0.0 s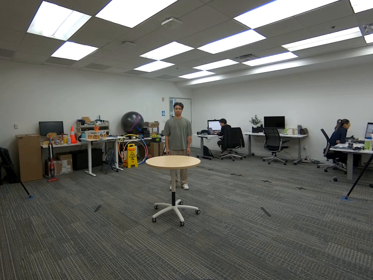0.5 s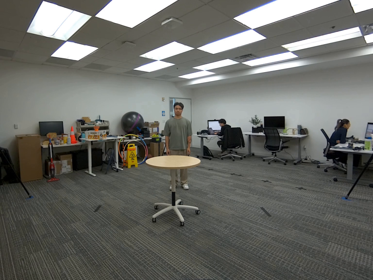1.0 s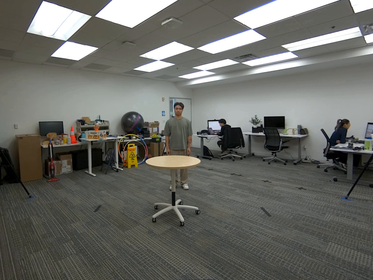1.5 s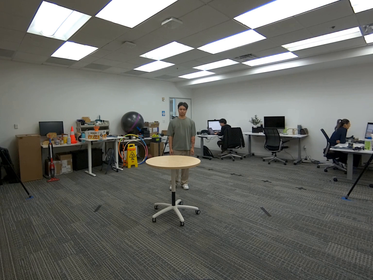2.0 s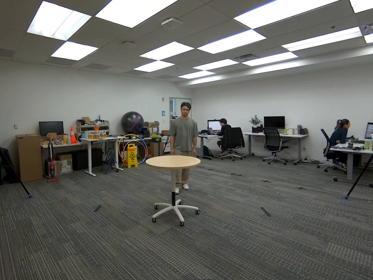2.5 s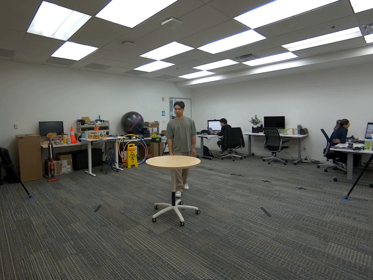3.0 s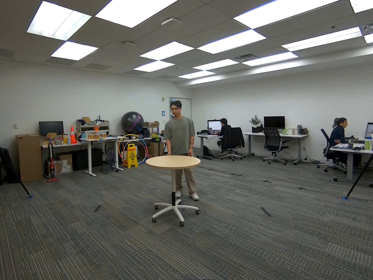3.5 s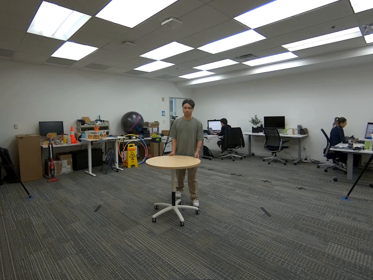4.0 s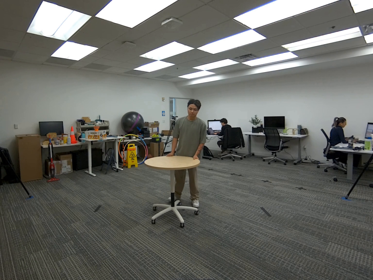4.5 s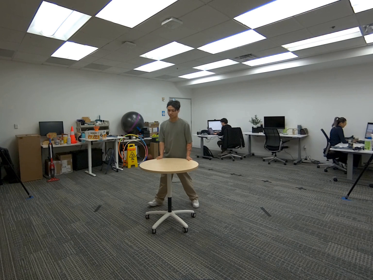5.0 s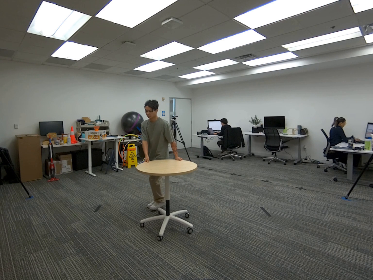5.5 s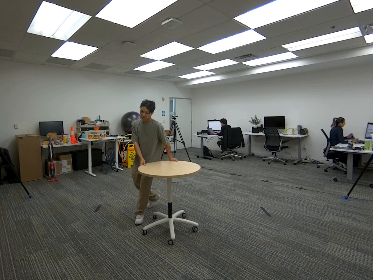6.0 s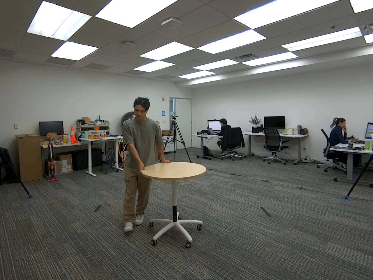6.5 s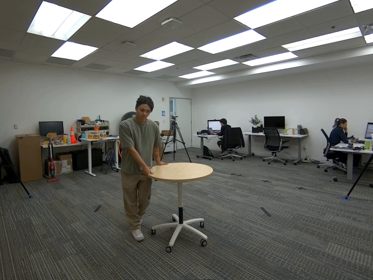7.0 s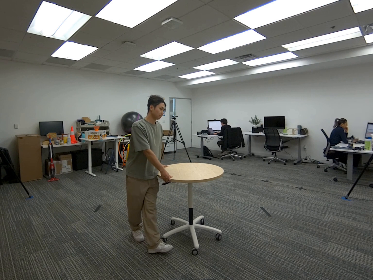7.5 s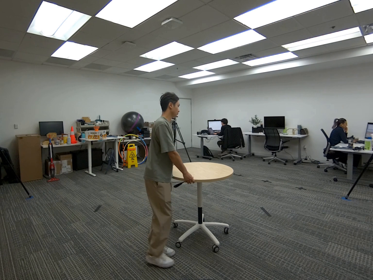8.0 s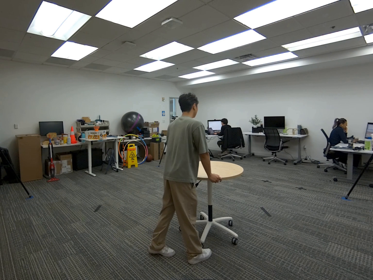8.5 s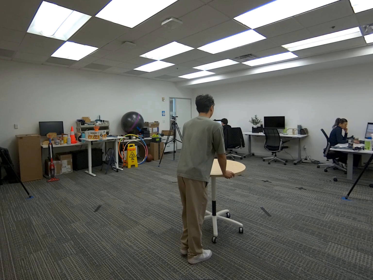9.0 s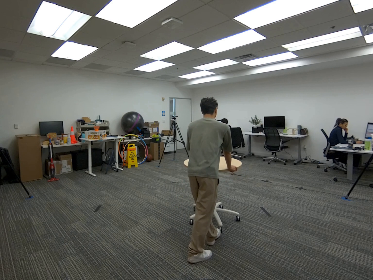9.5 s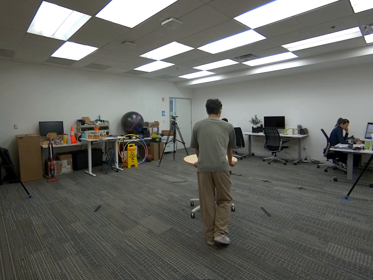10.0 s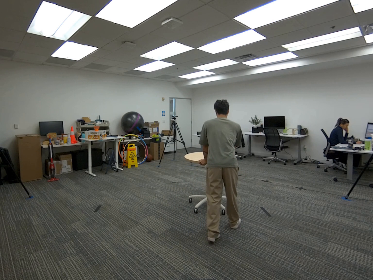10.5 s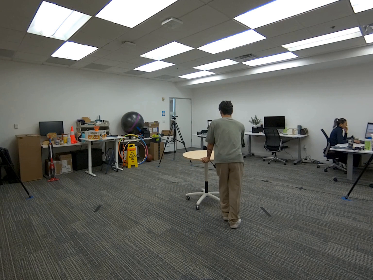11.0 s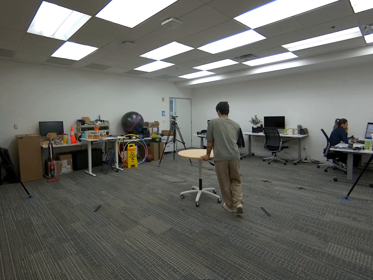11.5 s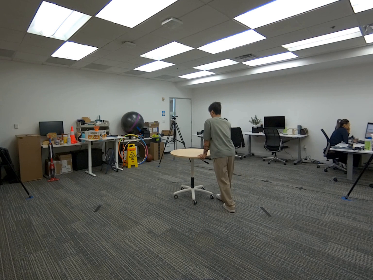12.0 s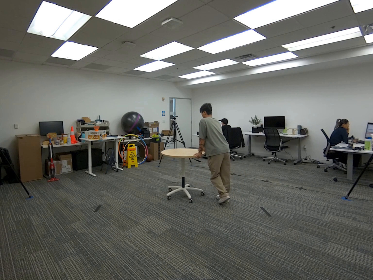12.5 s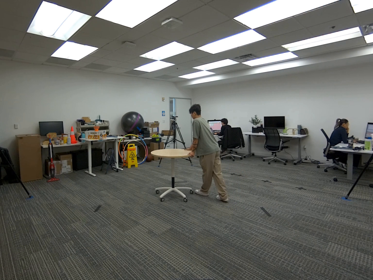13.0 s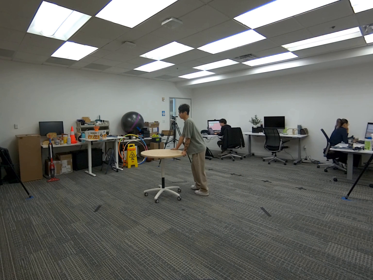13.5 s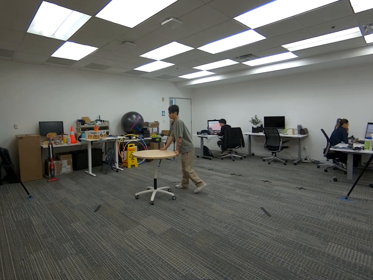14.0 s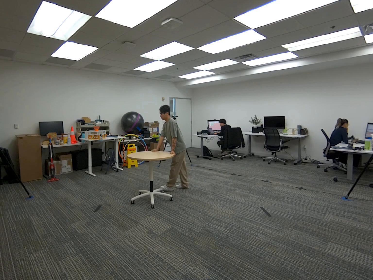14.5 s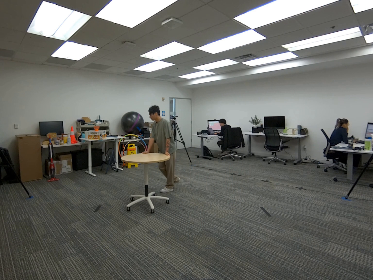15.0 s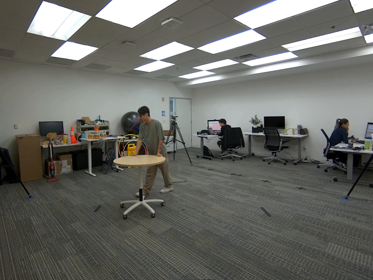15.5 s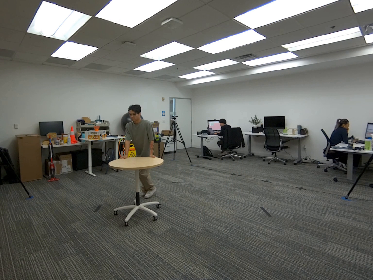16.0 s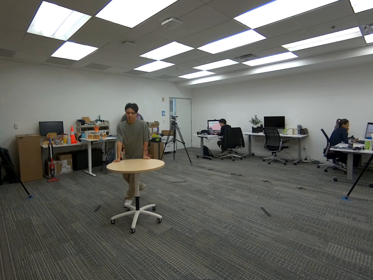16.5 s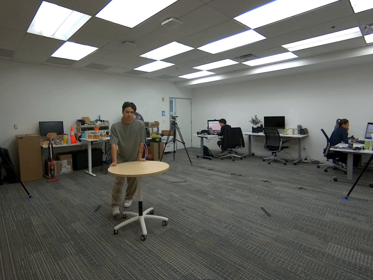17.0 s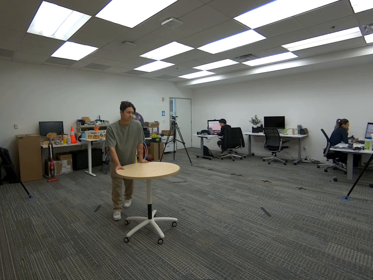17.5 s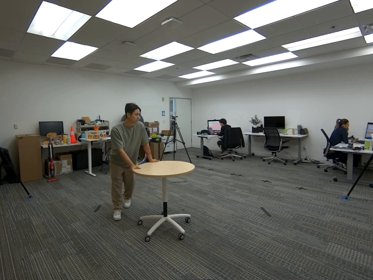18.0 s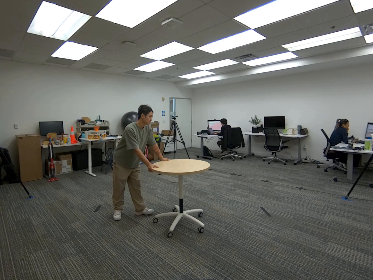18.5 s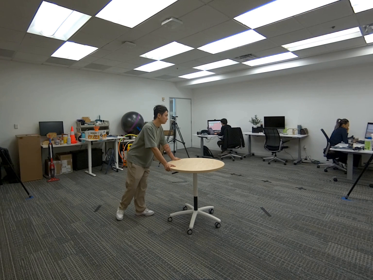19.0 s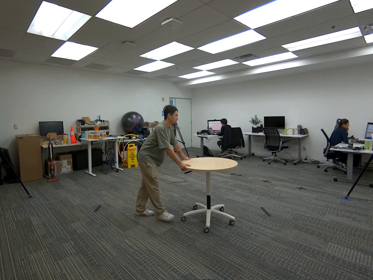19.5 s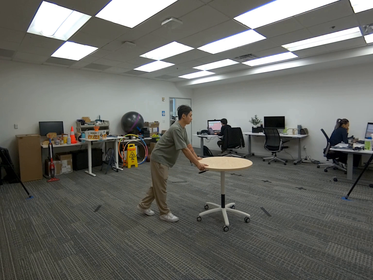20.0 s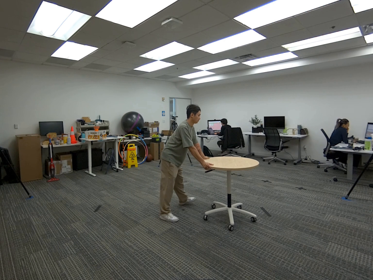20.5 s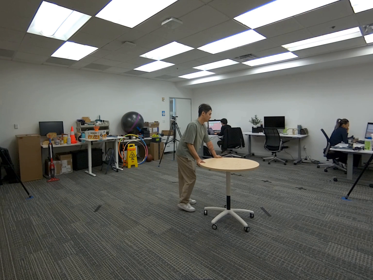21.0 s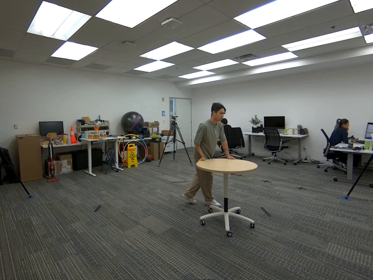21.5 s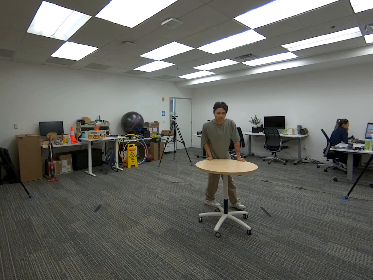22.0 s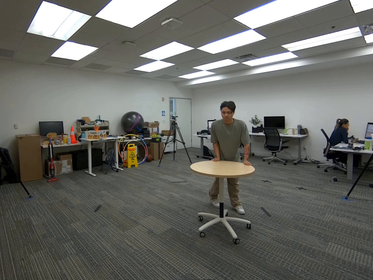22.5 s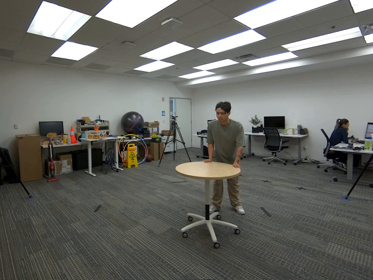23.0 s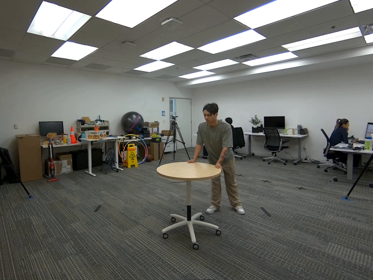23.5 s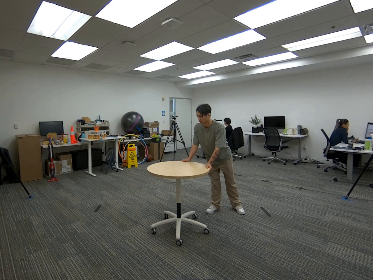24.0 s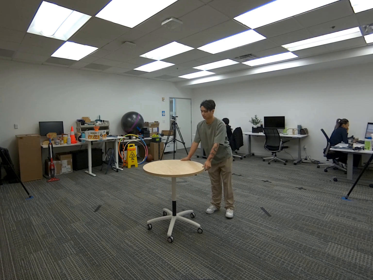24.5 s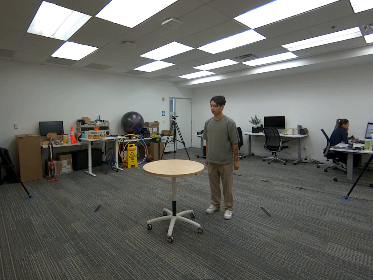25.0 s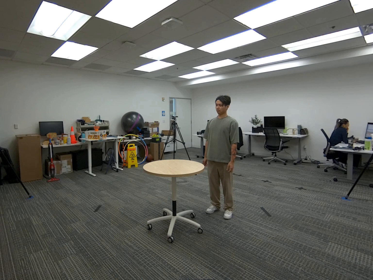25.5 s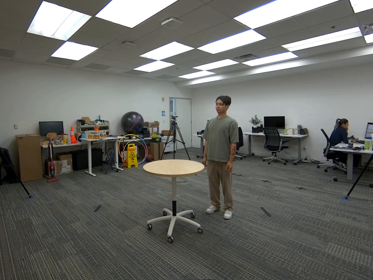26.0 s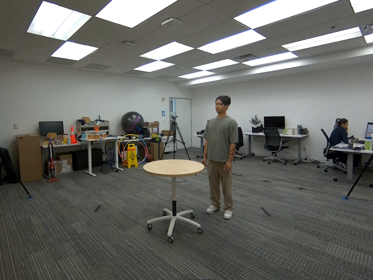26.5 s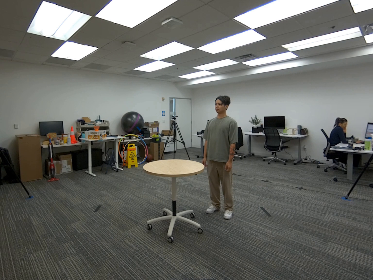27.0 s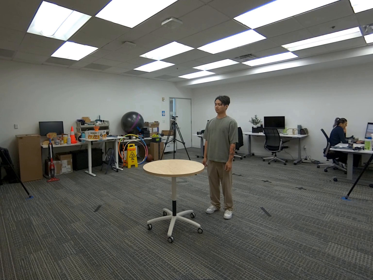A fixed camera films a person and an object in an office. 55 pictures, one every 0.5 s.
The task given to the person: Walk to the round table, use both of your hands to push the table around the bounding area.
